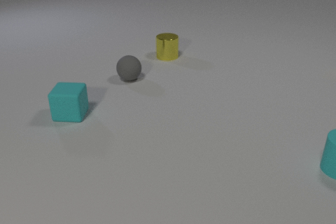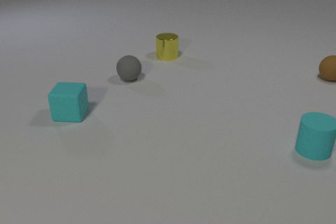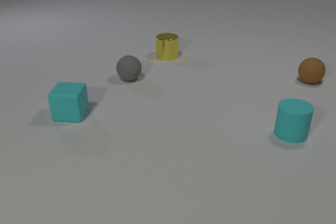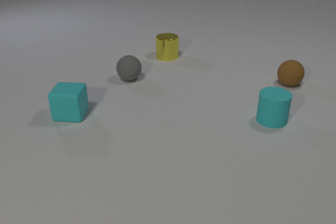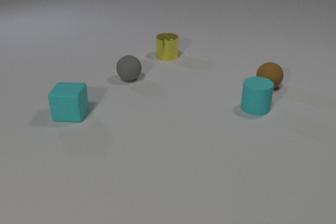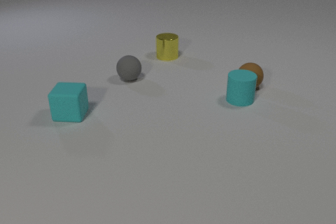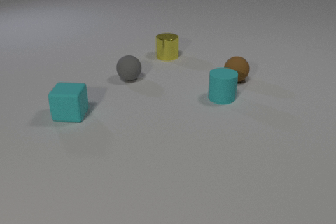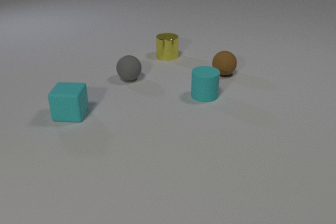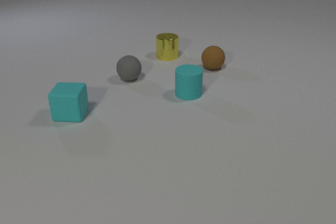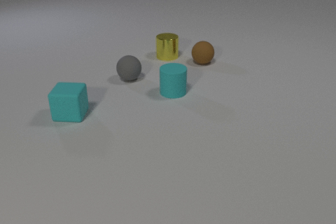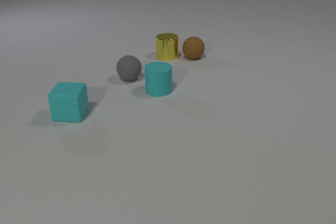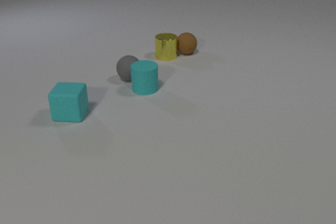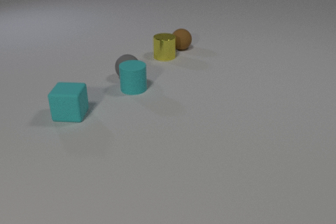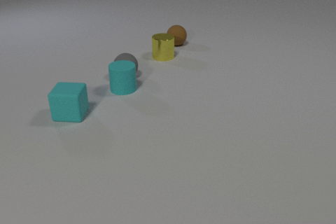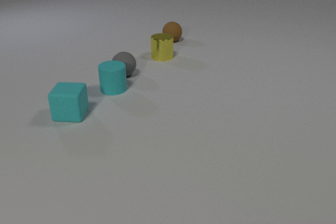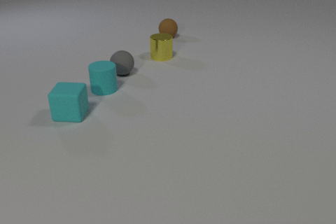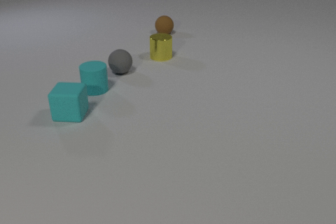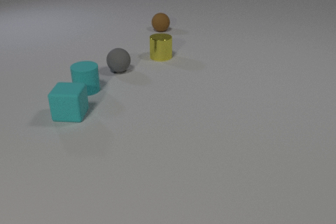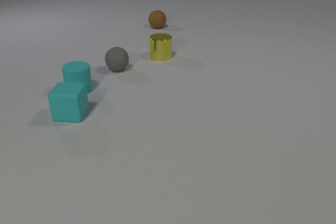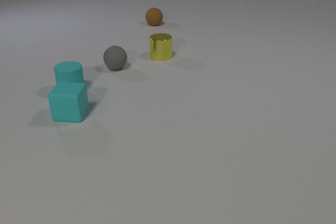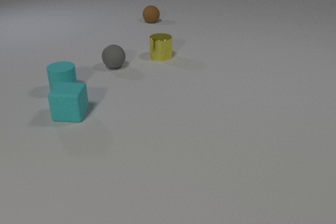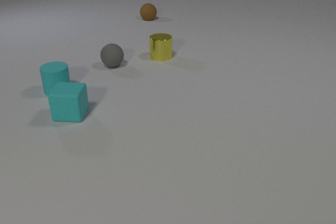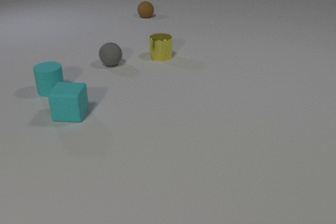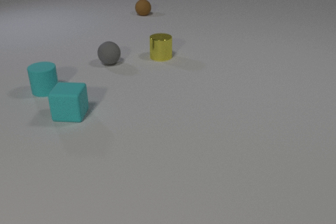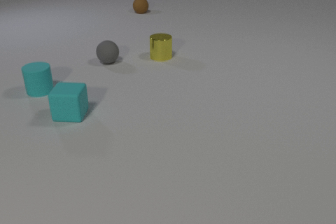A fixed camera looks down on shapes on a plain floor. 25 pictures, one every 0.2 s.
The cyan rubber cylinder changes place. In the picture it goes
to the left.
0.0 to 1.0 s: The brown rubber sphere comes in at the right edge, rolls to the left and toward the camera. The cyan rubber cylinder slides away from the camera and to the left. The brown rubber sphere and the cyan rubber cylinder collide.
1.0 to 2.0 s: The brown rubber sphere rolls away from the camera and to the left. The cyan rubber cylinder slides to the left.
2.0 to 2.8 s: The brown rubber sphere rolls away from the camera and to the left. The cyan rubber cylinder slides to the left. The yellow metal cylinder slides to the left. The gray rubber sphere rolls away from the camera and to the left. The brown rubber sphere and the yellow metal cylinder collide. The cyan rubber cylinder and the gray rubber sphere collide.
2.8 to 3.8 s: The brown rubber sphere rolls away from the camera. The cyan rubber cylinder slides to the left. The gray rubber sphere rolls away from the camera and to the left.
3.8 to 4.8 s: The brown rubber sphere rolls away from the camera. The cyan rubber cylinder slides to the left. The gray rubber sphere rolls away from the camera and to the left.
How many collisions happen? 3.
What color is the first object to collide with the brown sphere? cyan.
How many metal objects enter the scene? 0.
